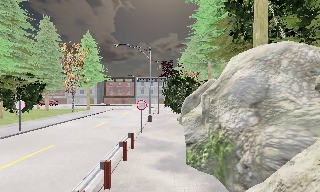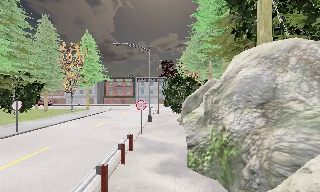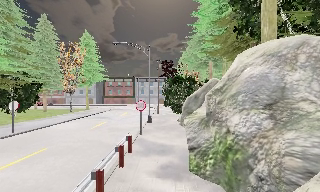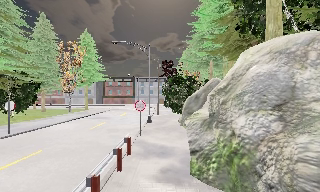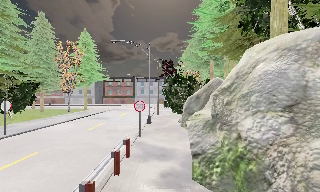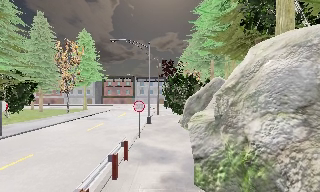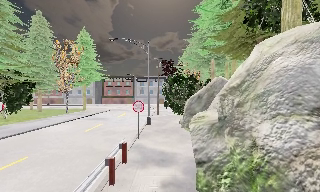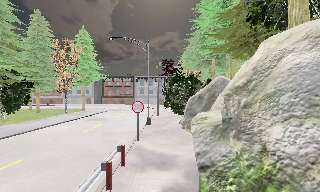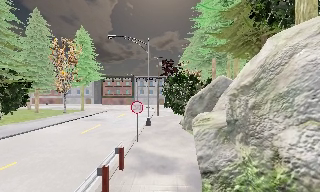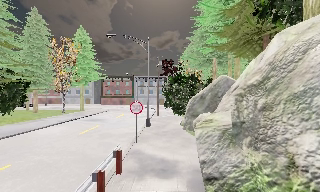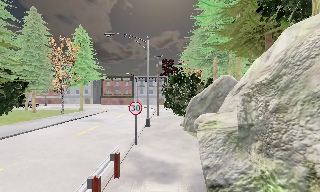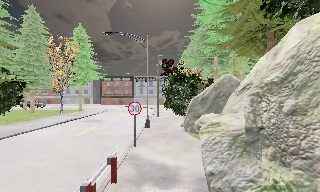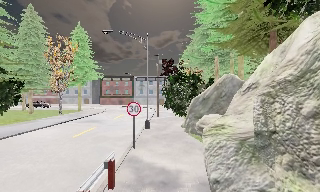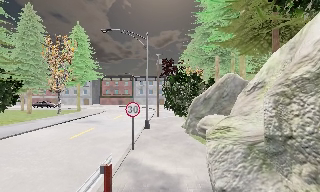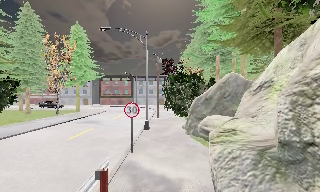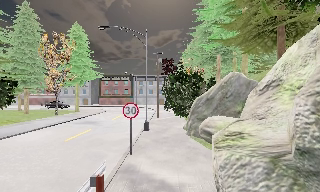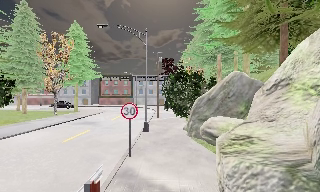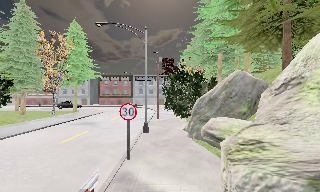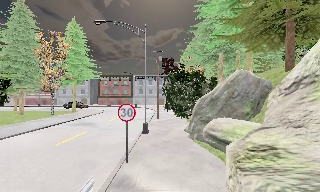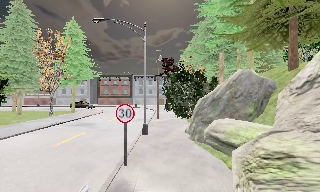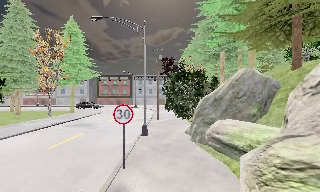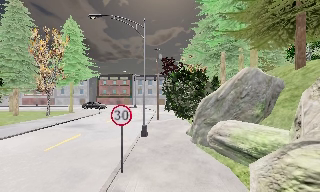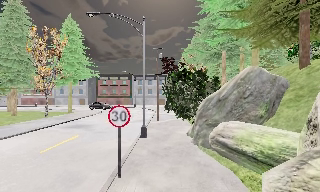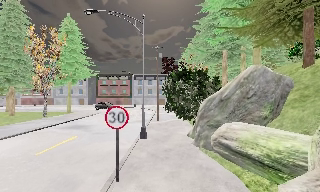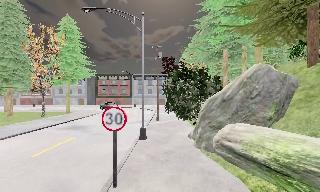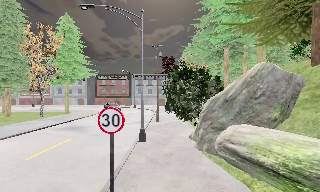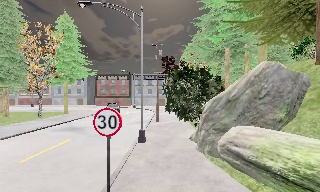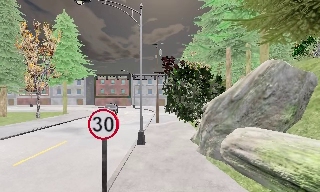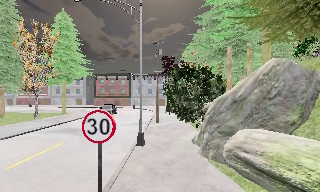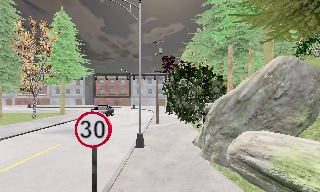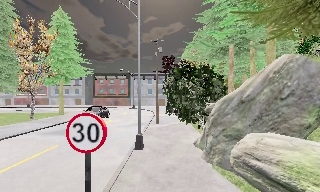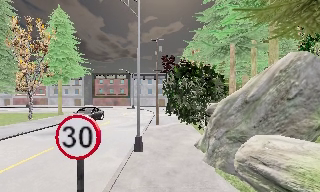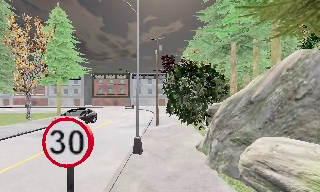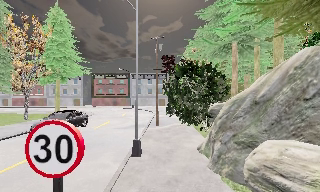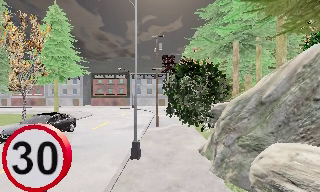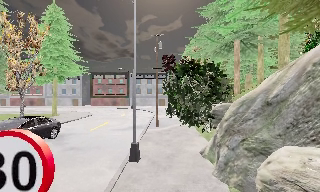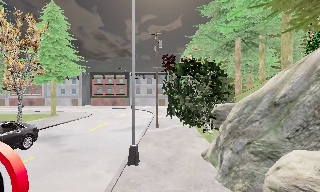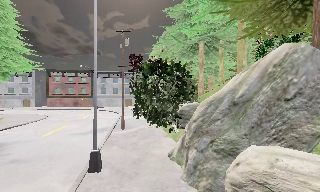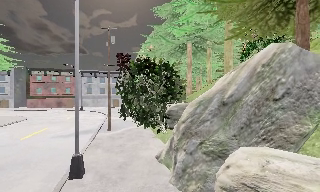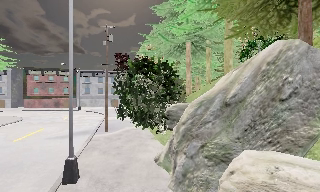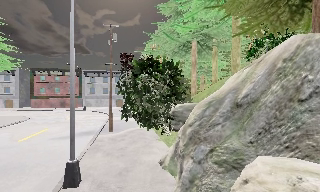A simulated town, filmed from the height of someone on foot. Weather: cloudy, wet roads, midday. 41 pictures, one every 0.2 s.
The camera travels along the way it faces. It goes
forward.
0.0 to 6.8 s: The camera travels forward, about 9 m, so what stands in front looms larger.
6.8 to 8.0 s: The camera pans to its right, which is clockwise from overhead, by about 15 degrees. It travels forward, about 1.5 m, so what stands in front looms larger.
The film runs forward here.
